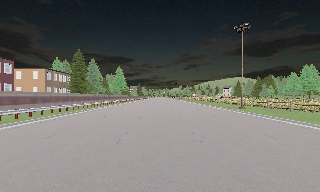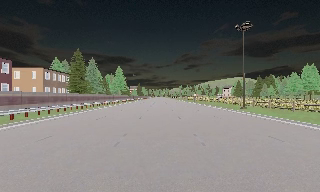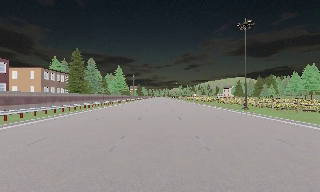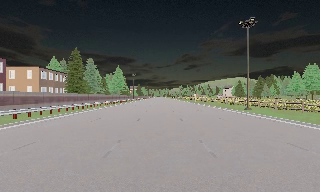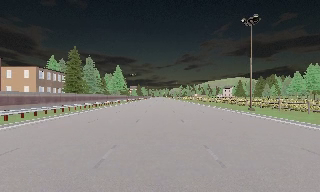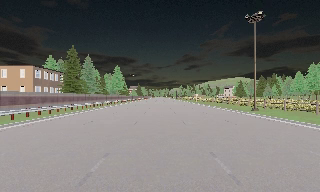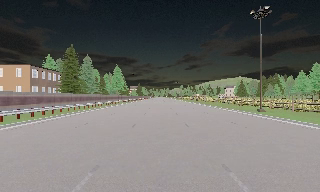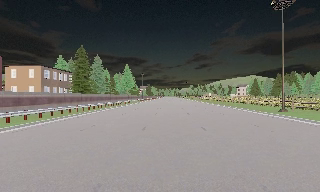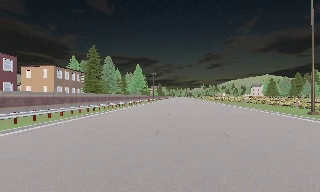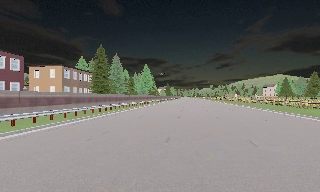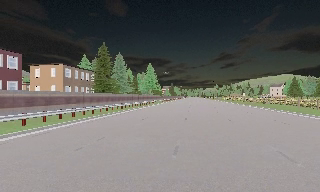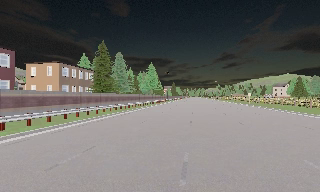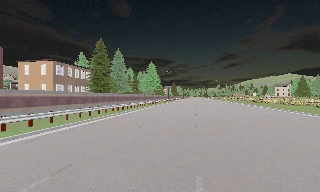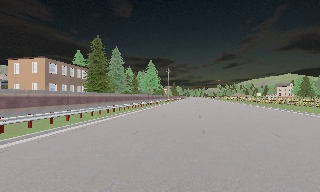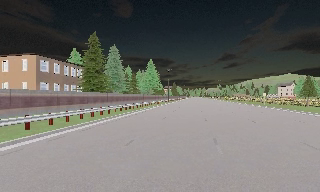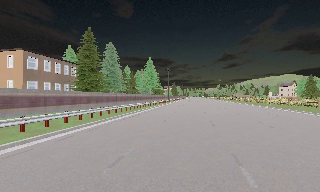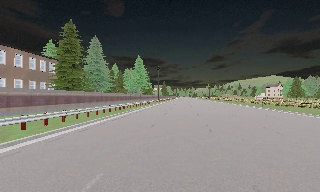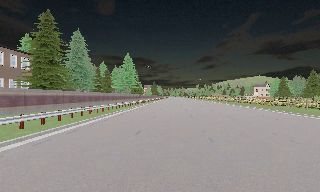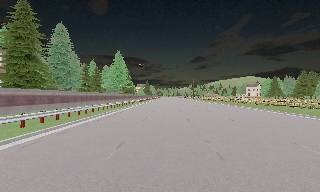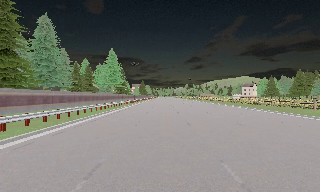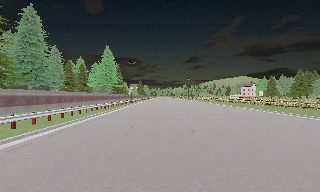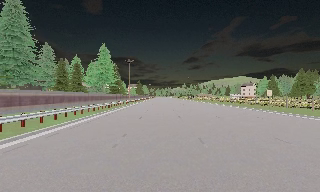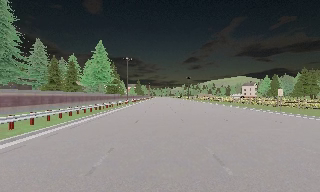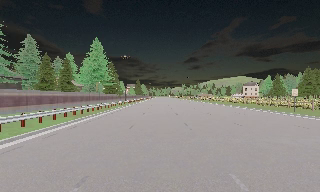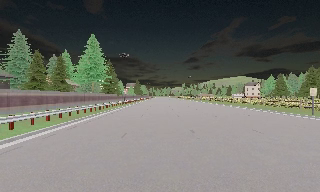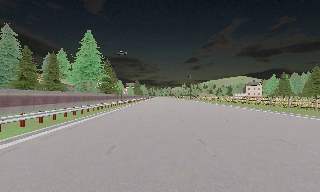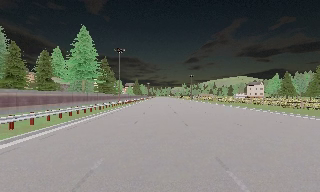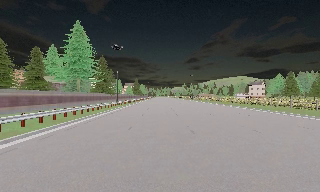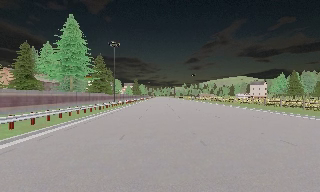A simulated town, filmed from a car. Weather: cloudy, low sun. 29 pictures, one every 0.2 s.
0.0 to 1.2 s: The camera travels forward, about 4 m, so what stands in front looms larger. It gains speed.
1.2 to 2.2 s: The camera swings to its left by about 10 degrees, and the scene slides to the right. It travels forward, about 6 m, so what stands in front looms larger.
2.2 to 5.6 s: The camera swings to its right by about 10 degrees, and the scene slides to the left. It travels forward, about 35 m, so what stands in front looms larger.
The film runs forward here.
